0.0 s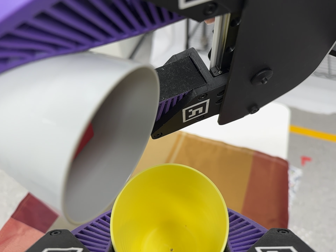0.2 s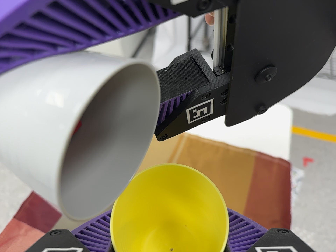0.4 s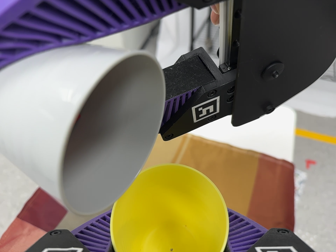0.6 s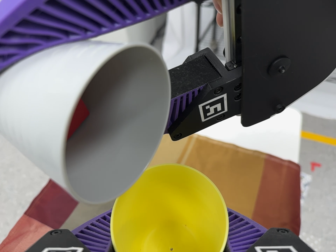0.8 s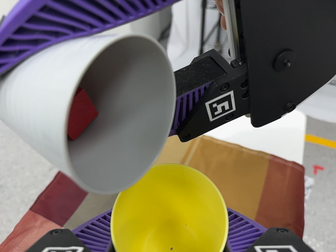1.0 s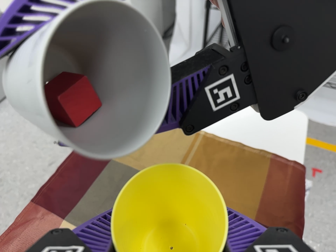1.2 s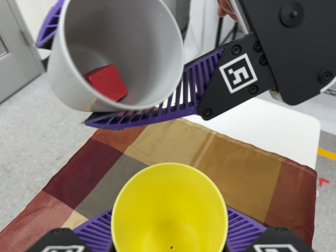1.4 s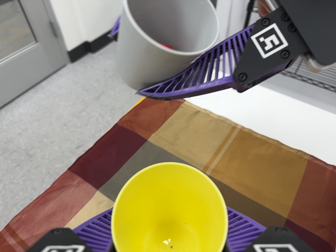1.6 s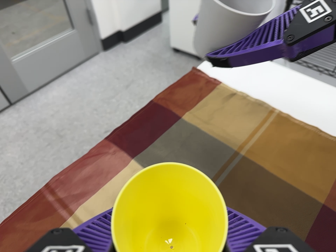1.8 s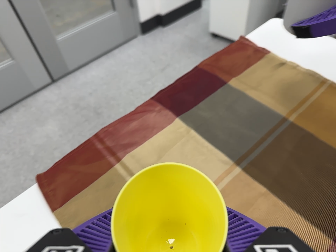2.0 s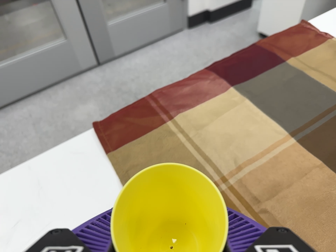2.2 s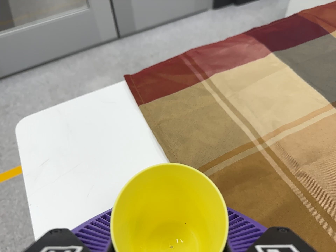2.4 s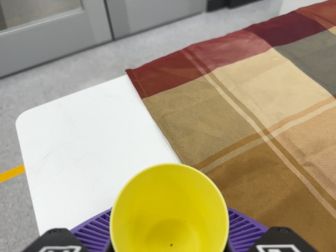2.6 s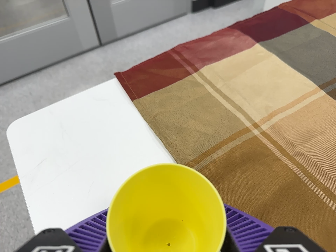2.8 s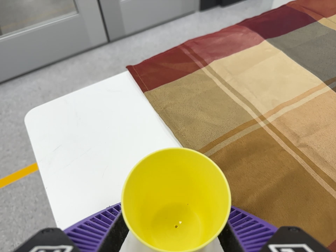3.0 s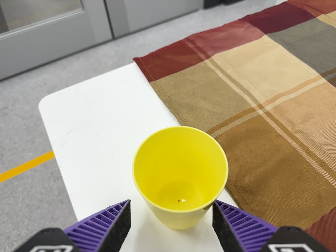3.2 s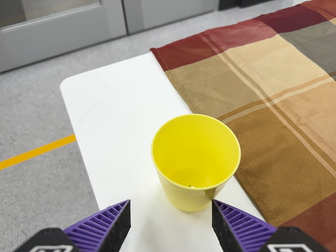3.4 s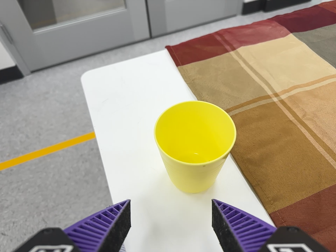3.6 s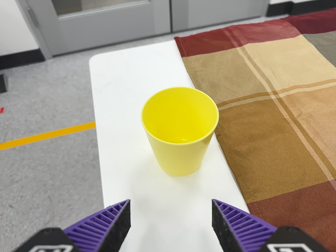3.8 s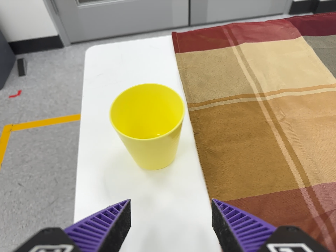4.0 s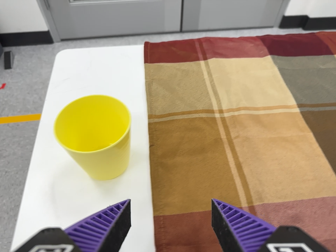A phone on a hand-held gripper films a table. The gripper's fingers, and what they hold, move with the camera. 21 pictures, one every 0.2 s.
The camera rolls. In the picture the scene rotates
clockwise.
The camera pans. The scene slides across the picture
to the right.
0.0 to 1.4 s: The camera travels to its left and toward the bottom of its view, about 7 cm, so close, fixed things drift to the right. It rolls about its line of sight by about 10 degrees, and the scene rotates clockwise.
1.4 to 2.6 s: The camera swings to its left by about 20 degrees, and the scene slides to the right. It travels toward the bottom of its view and to its left, about 24 cm, so close, fixed things drift upward. It rolls about its line of sight by about 15 degrees, and the scene rotates clockwise.
2.6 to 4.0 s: The camera pans to its left by about 15 degrees. It travels to its right, backward and toward the bottom of its view, about 18 cm. It rolls about its line of sight by about 20 degrees, and the scene rotates clockwise.
The film runs backward here.
